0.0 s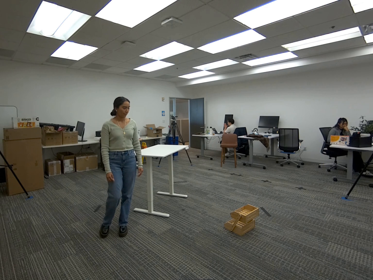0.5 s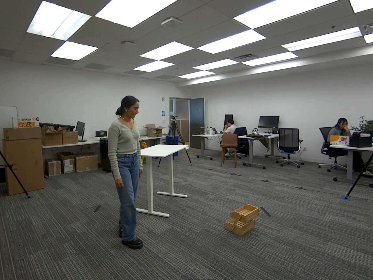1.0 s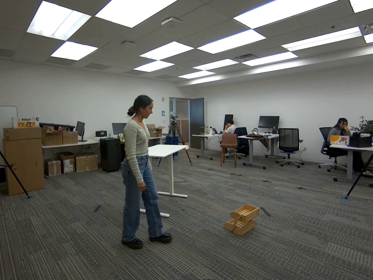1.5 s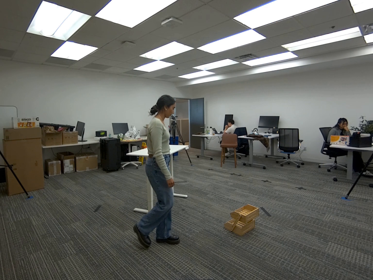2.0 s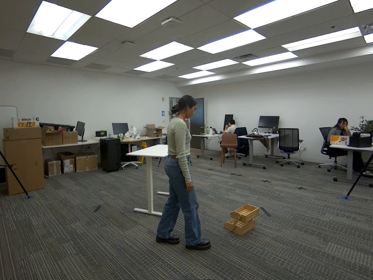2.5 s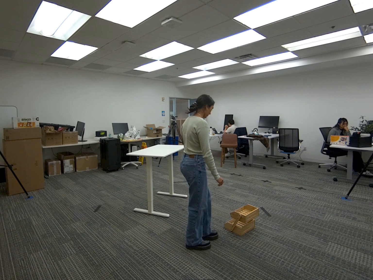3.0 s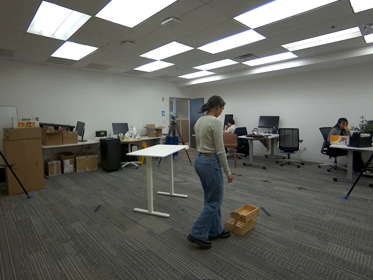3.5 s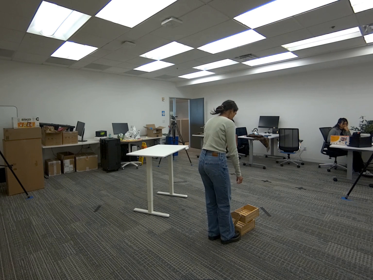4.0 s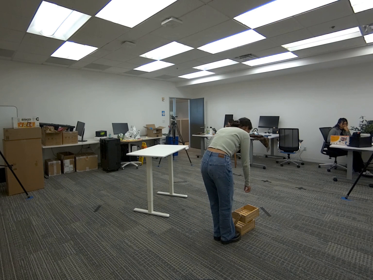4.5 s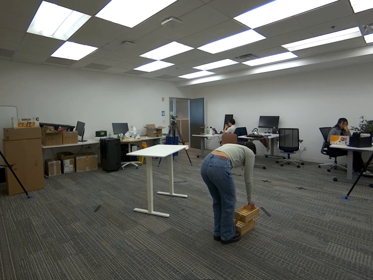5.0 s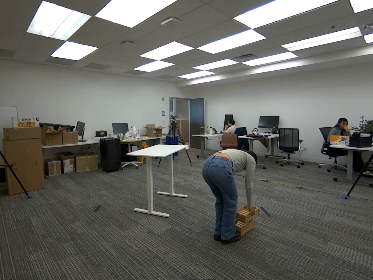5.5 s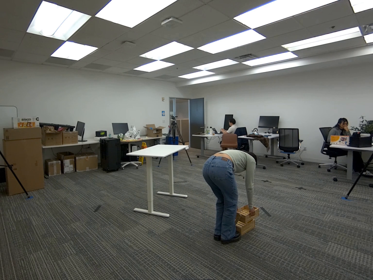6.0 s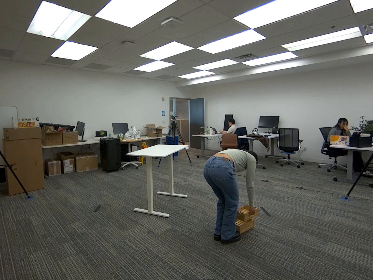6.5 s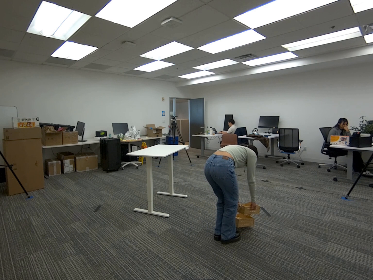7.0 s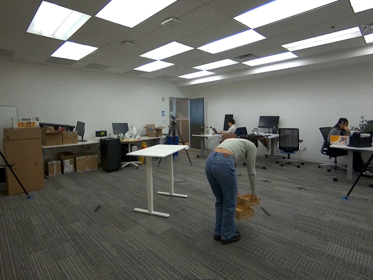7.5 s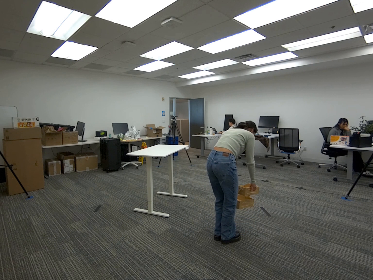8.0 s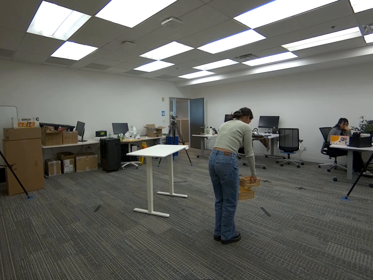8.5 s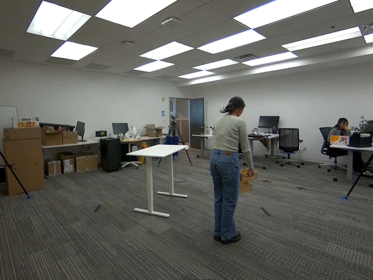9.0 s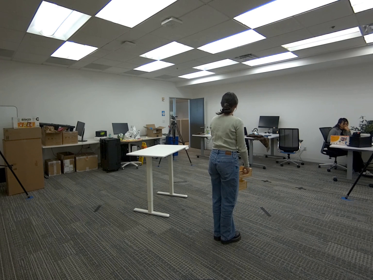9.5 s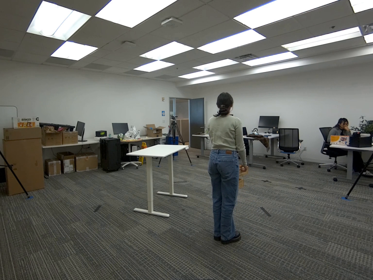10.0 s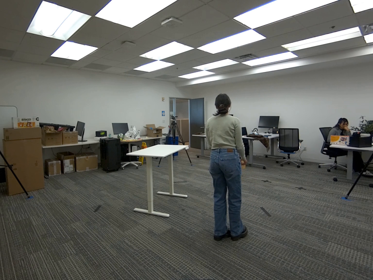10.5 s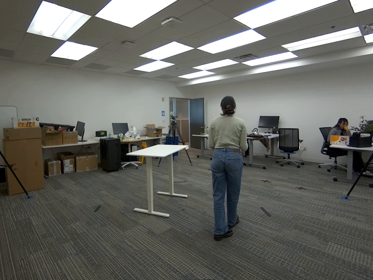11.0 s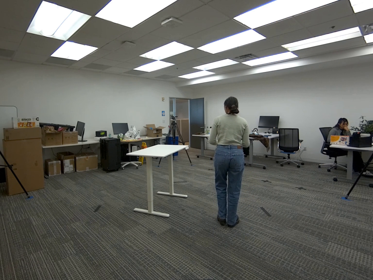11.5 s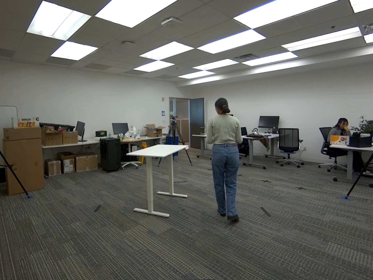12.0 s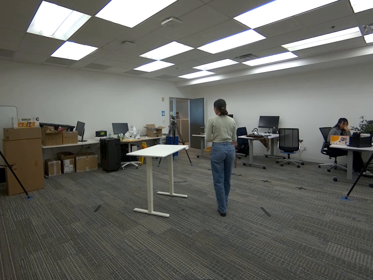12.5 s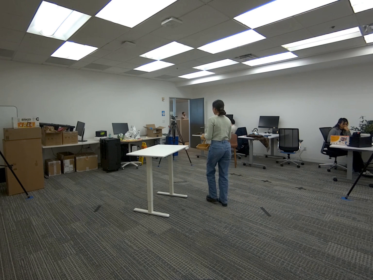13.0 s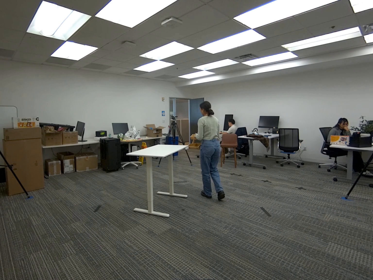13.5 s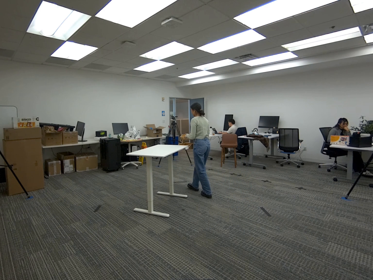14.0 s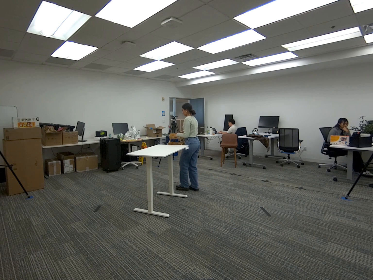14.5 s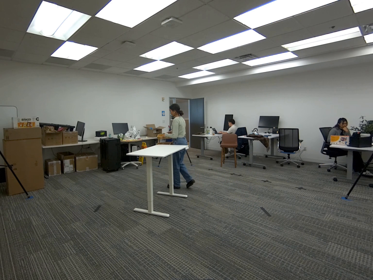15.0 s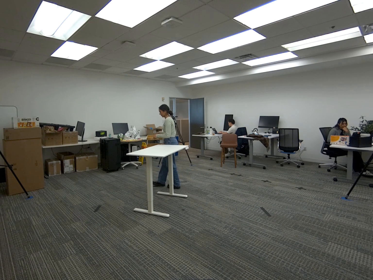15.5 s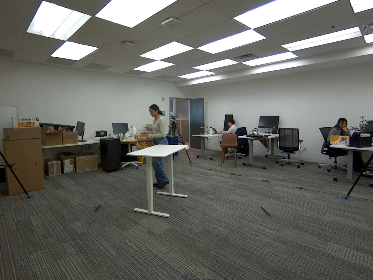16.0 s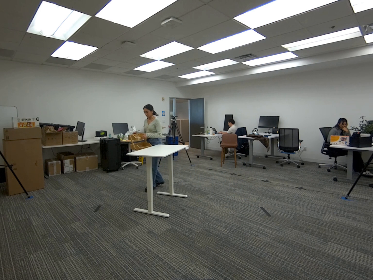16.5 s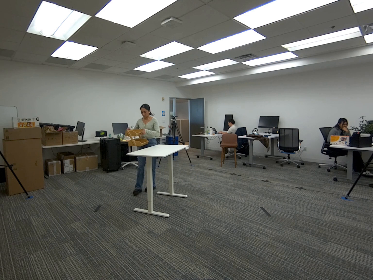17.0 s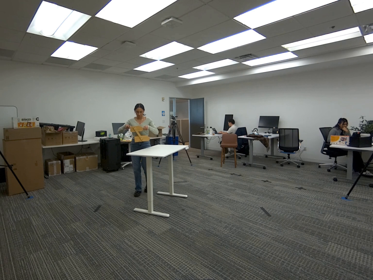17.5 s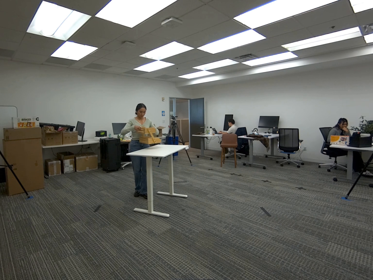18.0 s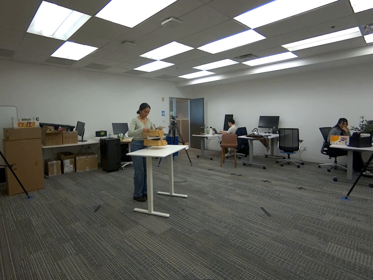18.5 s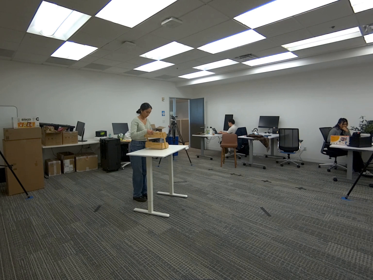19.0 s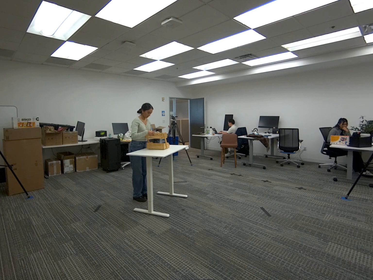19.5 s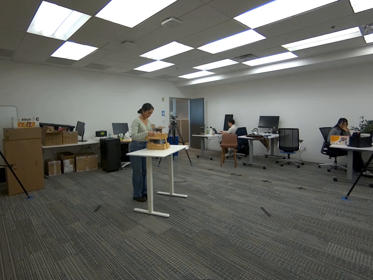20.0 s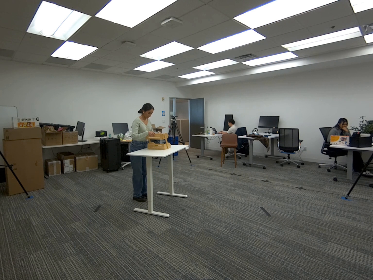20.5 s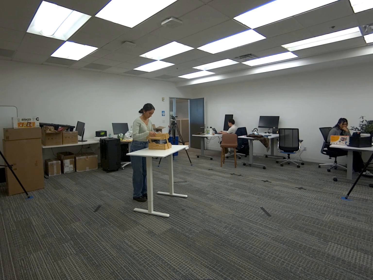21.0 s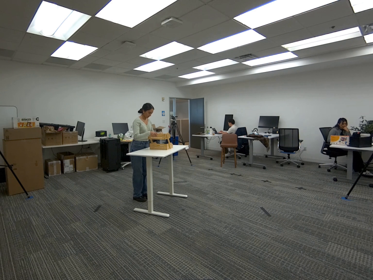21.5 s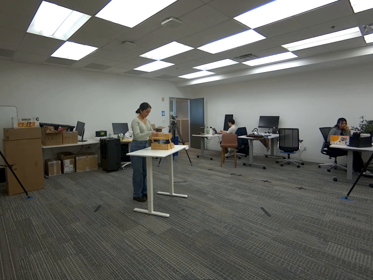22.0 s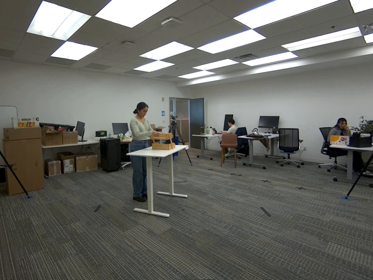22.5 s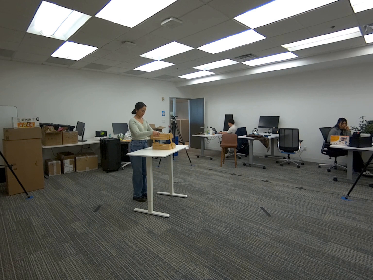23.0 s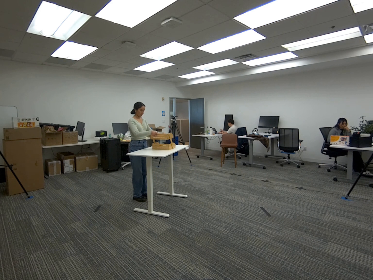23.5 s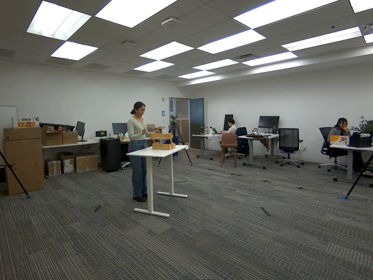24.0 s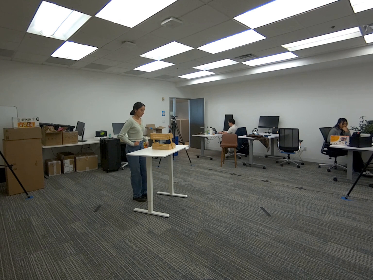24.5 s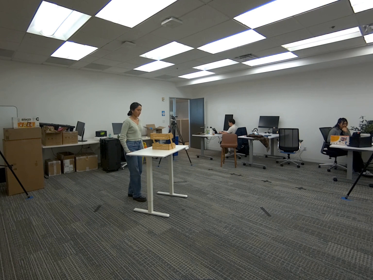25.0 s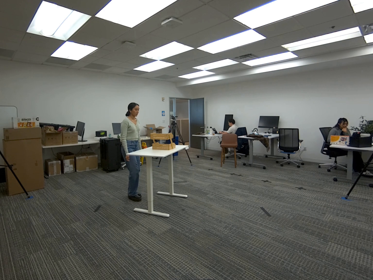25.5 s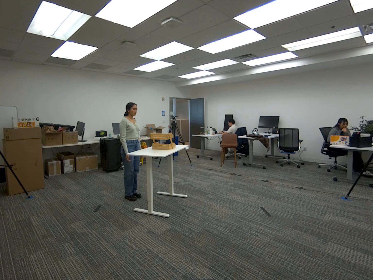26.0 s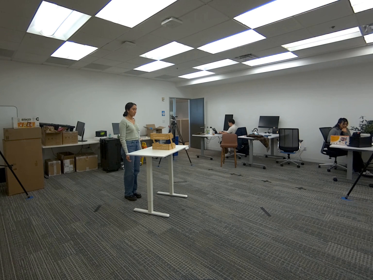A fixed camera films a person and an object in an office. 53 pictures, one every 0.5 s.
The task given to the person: Walk over to the wooden crate on the ground and pick up the wooden crate from the top shelf using both hands and place on the white desk.
